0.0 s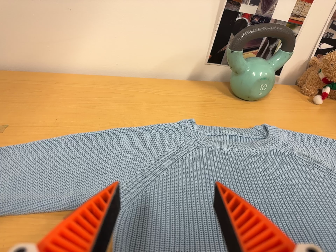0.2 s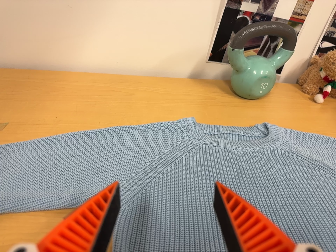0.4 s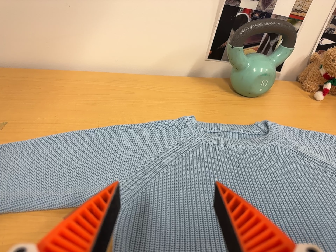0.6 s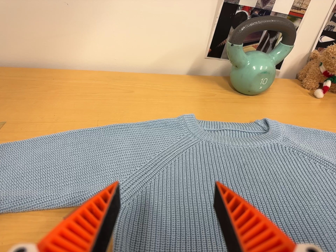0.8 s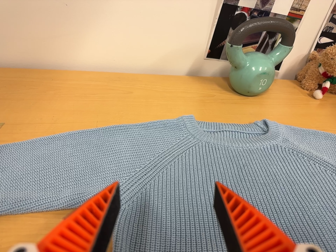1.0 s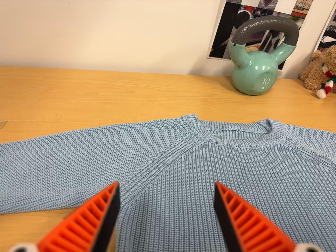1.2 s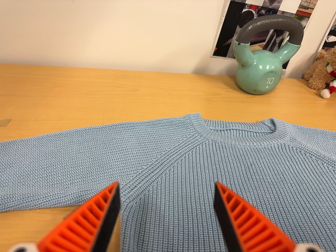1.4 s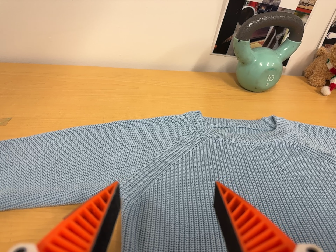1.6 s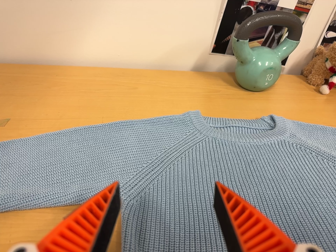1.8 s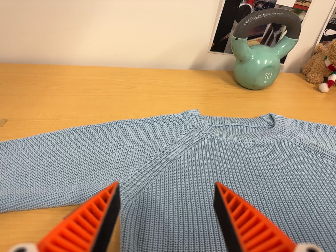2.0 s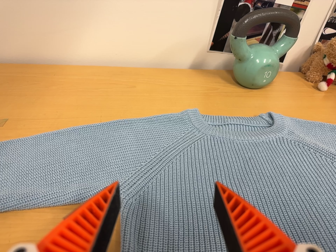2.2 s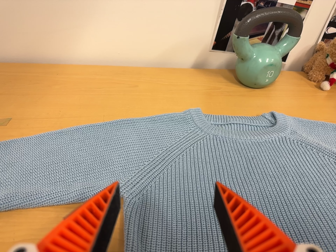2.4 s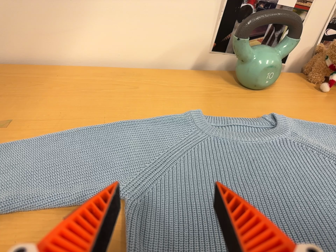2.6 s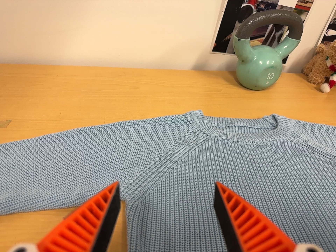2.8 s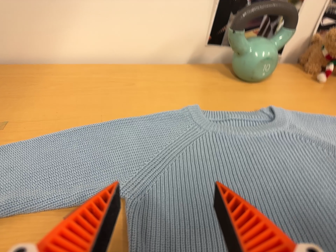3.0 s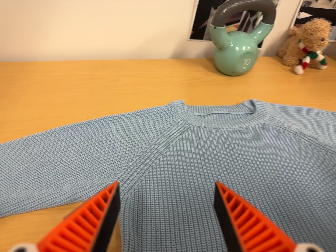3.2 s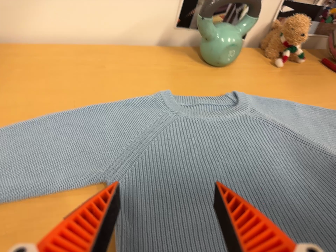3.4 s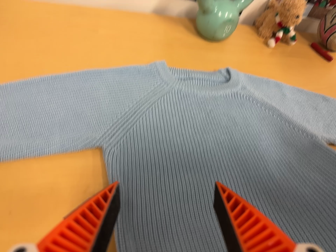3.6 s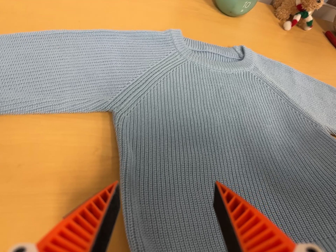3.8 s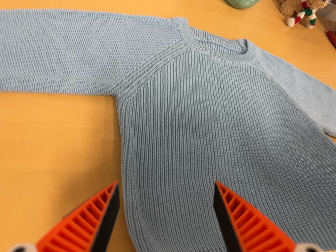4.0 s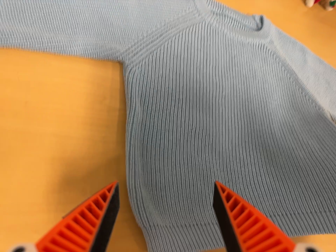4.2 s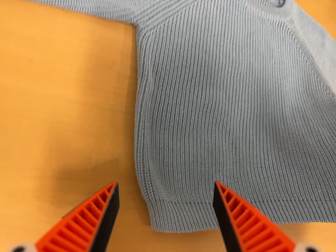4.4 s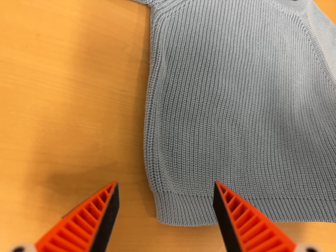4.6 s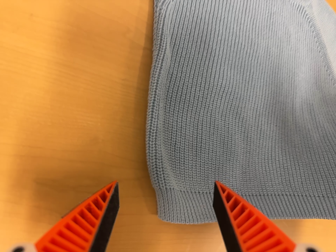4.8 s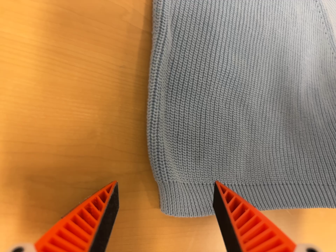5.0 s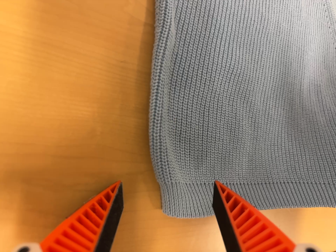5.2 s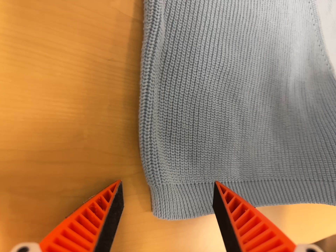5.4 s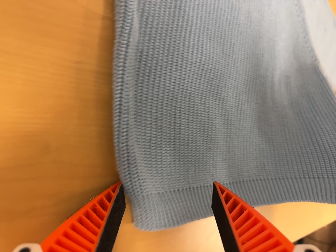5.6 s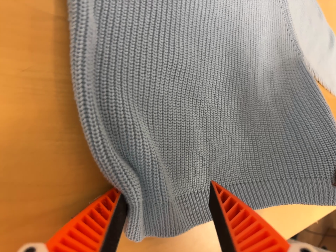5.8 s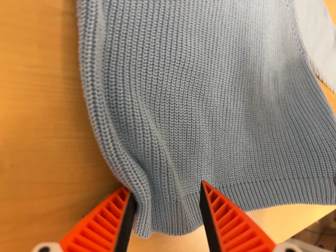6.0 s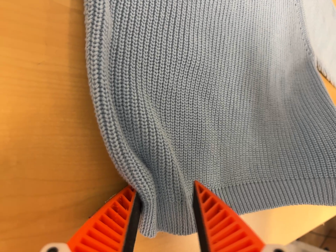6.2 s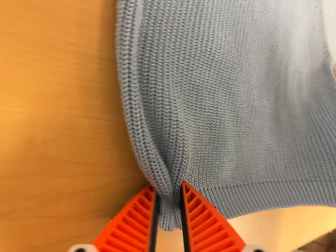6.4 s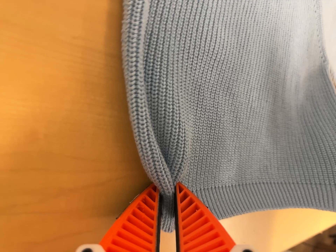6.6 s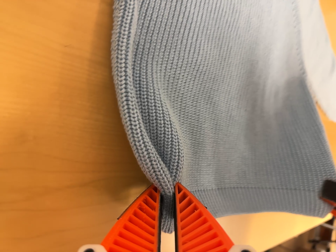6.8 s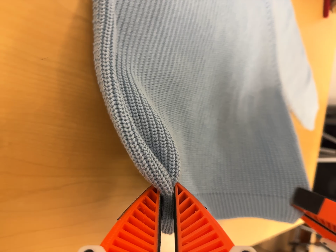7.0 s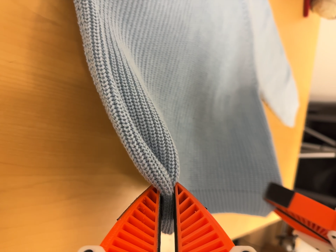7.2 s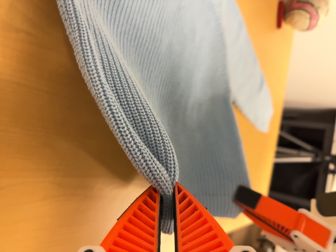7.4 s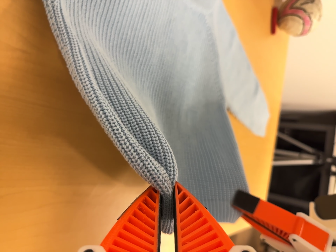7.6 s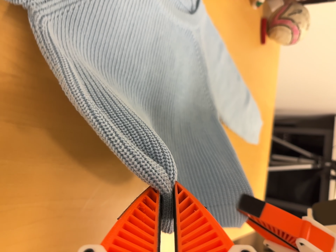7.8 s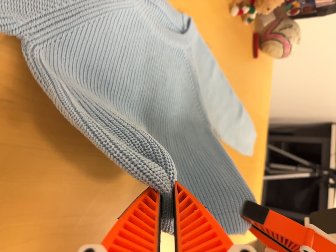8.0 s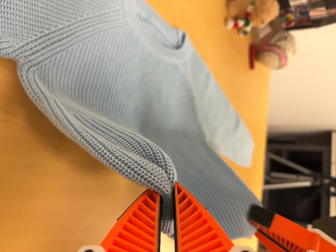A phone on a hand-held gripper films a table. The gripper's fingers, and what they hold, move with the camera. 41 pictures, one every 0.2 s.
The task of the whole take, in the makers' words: fold up.
0.0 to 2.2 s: The camera shifts only a little, or ends up much as it began.
2.2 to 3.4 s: The scene slides to the left, as the camera pans about 15 degrees to its right. Its aim tips toward the bottom of its view by about 15 degrees, and the scene shifts upward.
3.4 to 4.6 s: The camera travels to its left, about 12 cm. Its aim tips toward the bottom of its view by about 25 degrees, and the scene shifts upward. It rolls about its line of sight by about 25 degrees, and the scene rotates clockwise.
4.6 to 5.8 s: The camera travels forward and toward the top of its view, about 8 cm, so what stands in front looms larger. Its aim tips toward the bottom of its view by about 10 degrees.
5.8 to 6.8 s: The camera rolls about its line of sight by about 10 degrees, and the scene rotates clockwise.
6.8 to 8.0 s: The camera travels to its right, backward and toward the top of its view, about 12 cm, so close, fixed things drift to the left.
The film runs forward here.
